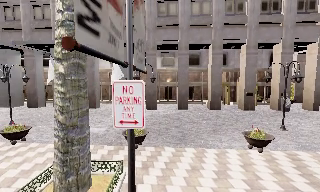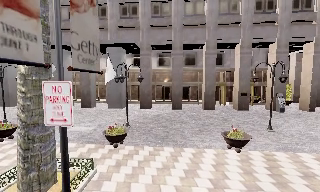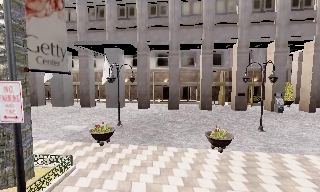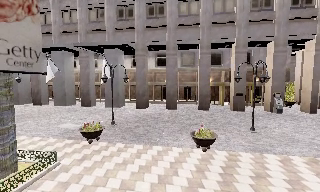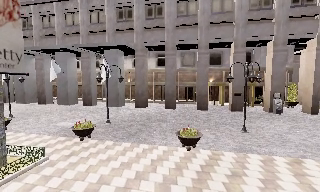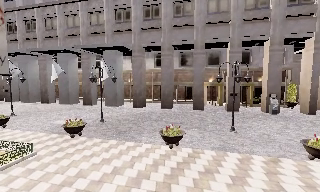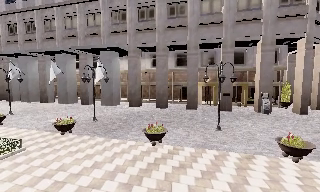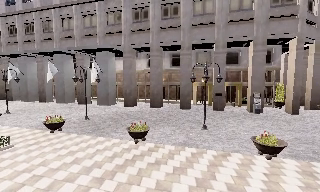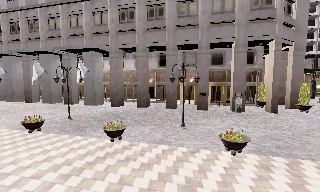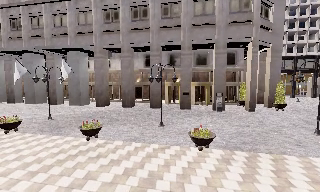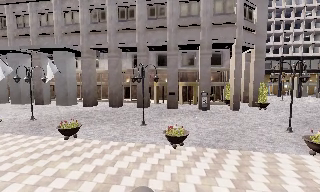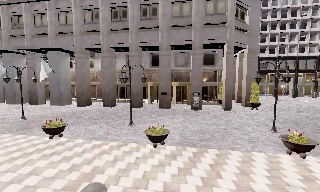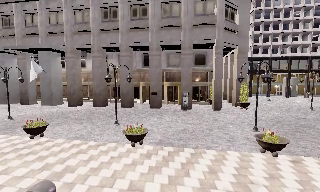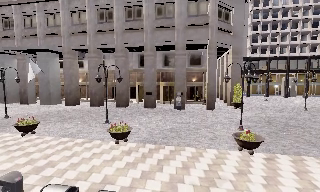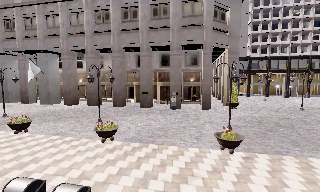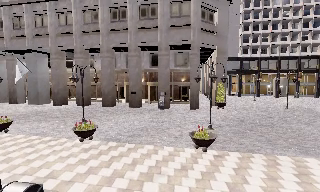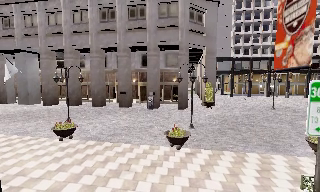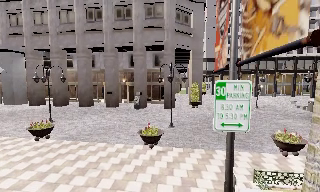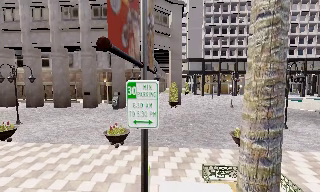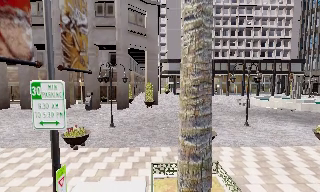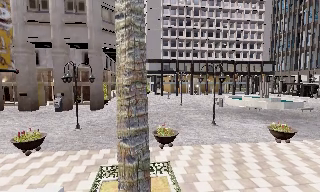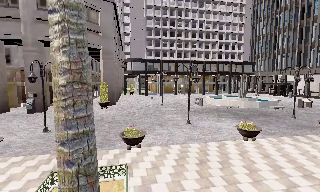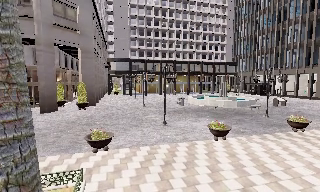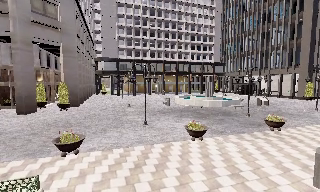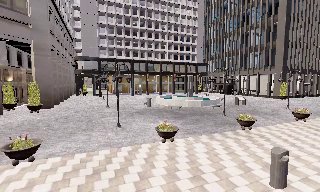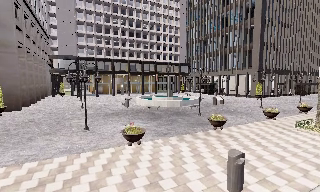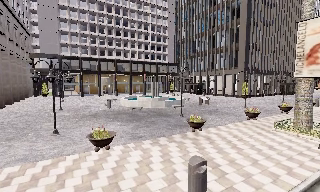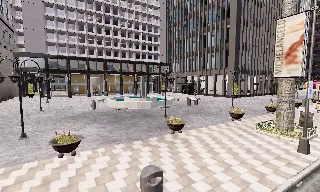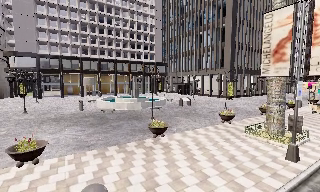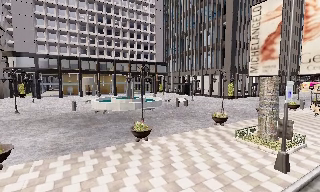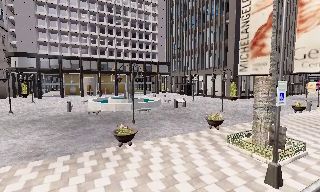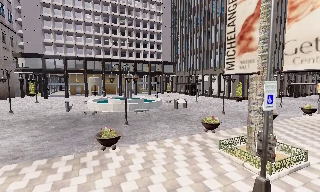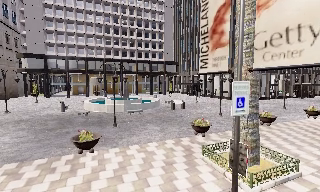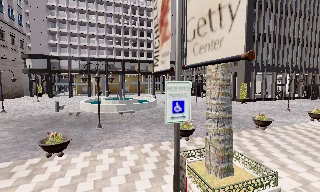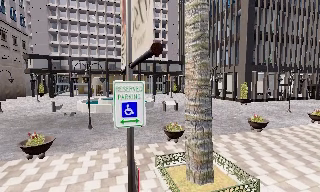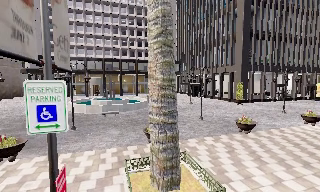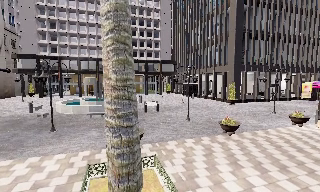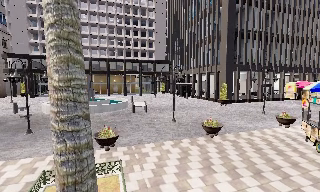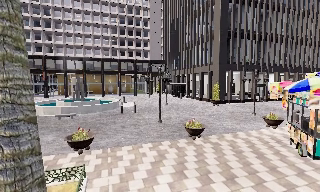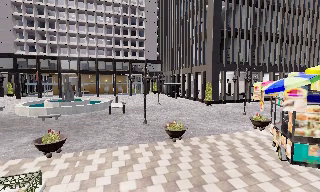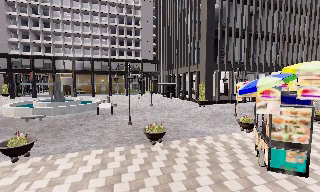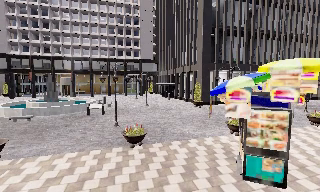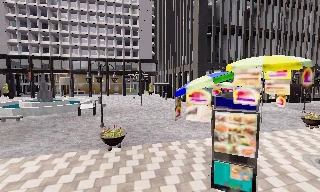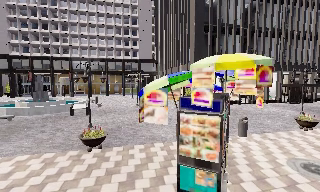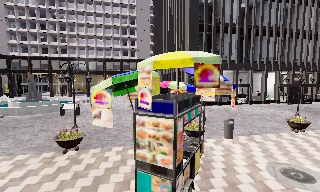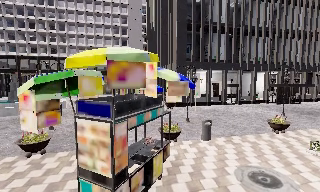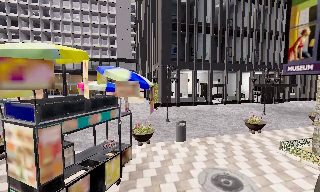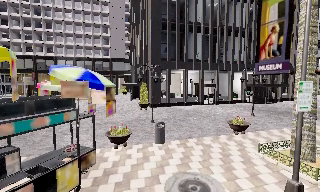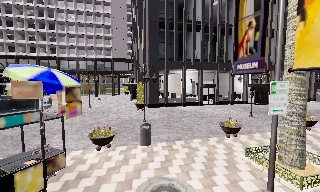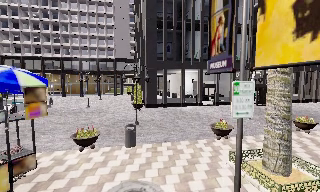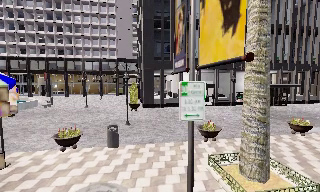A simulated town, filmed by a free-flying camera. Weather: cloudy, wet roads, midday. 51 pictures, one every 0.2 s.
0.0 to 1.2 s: The camera pans to its left, which is counterclockwise from overhead, by about 10 degrees. It travels to its right, about 7 m, so close, fixed things drift to the left.
1.2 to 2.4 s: The camera travels to its right, about 6 m, so close, fixed things drift to the left.
2.4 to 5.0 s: The camera swings to its right by about 35 degrees, and the scene slides to the left. It travels to its right, about 14 m, so close, fixed things drift to the left.
5.0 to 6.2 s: The camera travels to its right and forward, about 8 m, so close, fixed things drift to the left.
6.2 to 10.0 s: The camera pans to its left, which is counterclockwise from overhead, by about 15 degrees. It travels to its right, about 25 m, so close, fixed things drift to the left.
The film runs backward here.
